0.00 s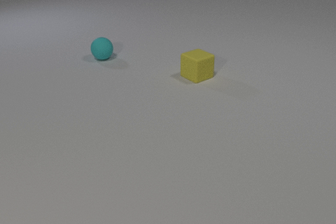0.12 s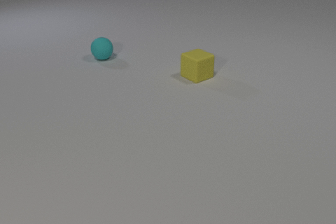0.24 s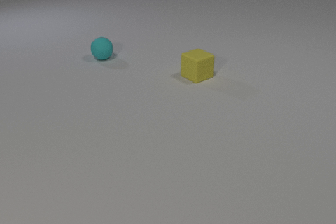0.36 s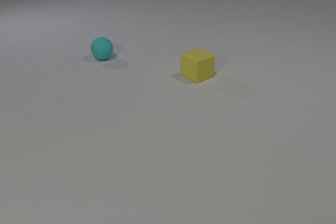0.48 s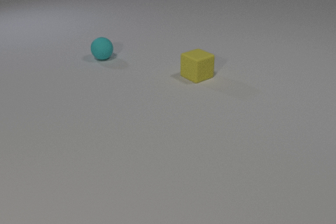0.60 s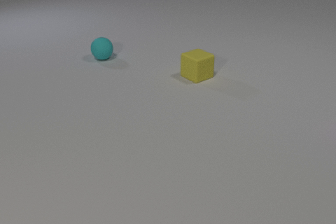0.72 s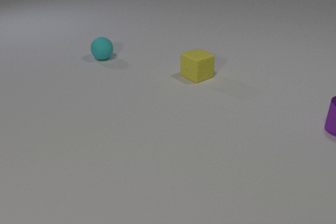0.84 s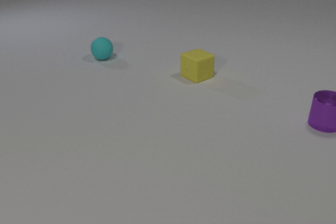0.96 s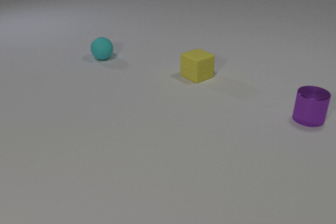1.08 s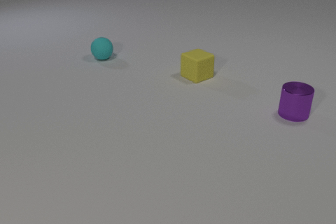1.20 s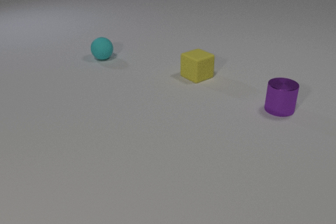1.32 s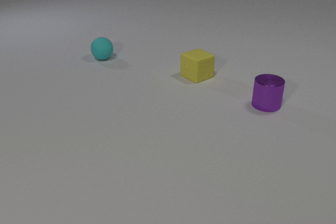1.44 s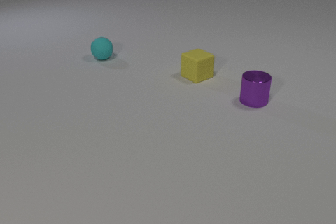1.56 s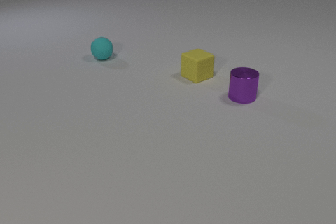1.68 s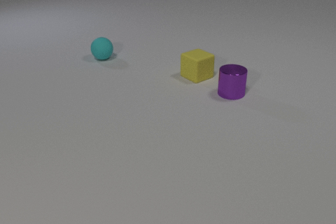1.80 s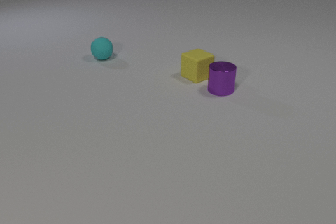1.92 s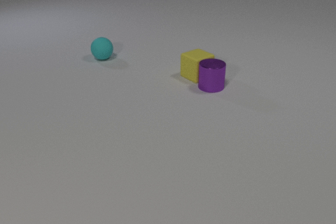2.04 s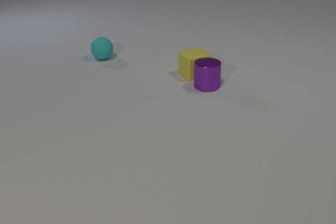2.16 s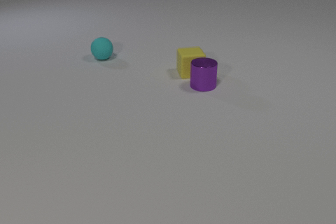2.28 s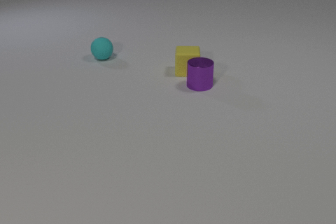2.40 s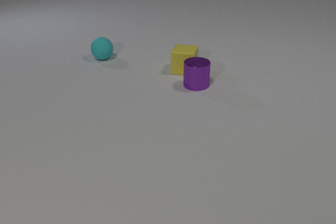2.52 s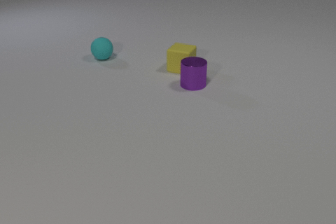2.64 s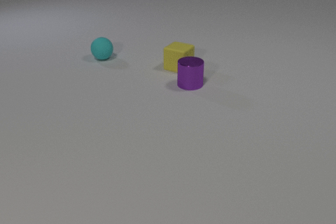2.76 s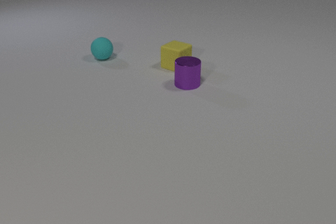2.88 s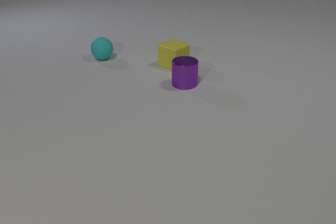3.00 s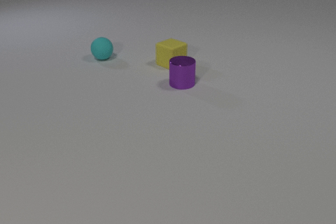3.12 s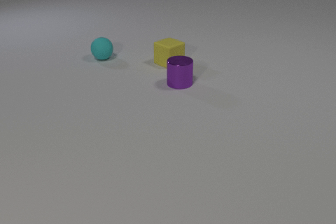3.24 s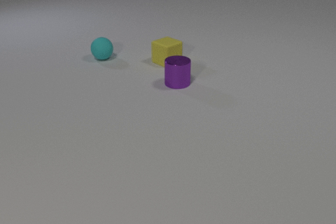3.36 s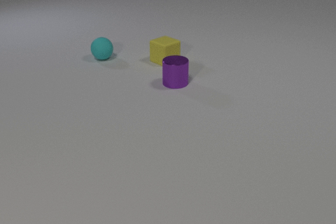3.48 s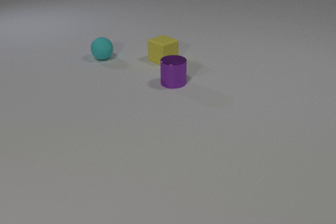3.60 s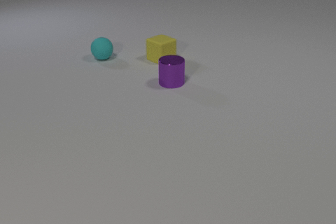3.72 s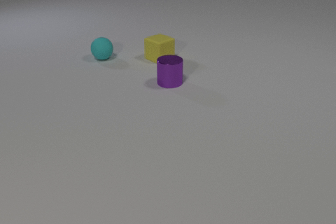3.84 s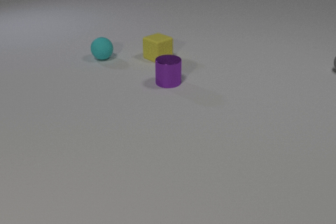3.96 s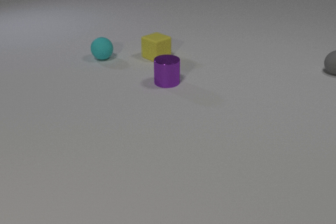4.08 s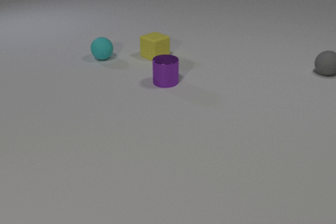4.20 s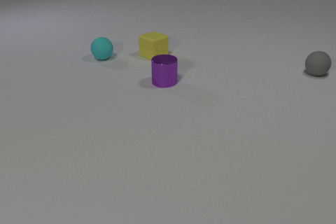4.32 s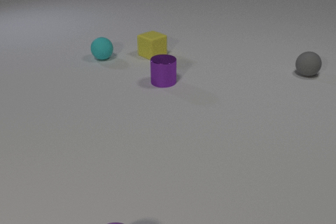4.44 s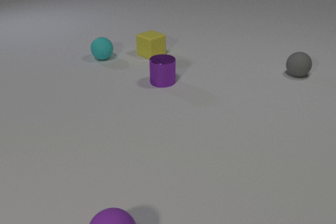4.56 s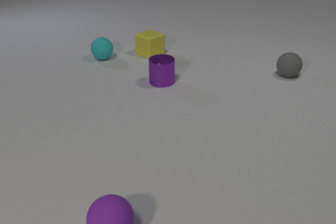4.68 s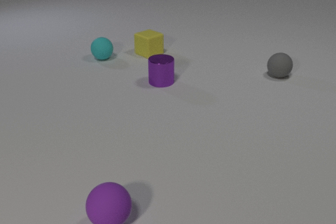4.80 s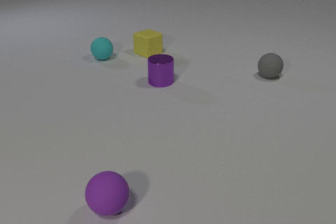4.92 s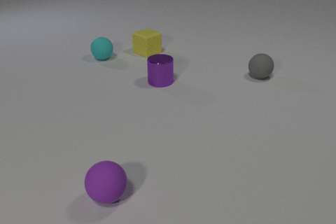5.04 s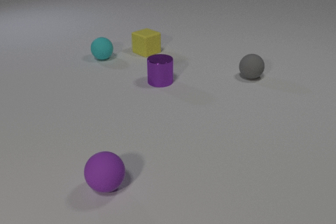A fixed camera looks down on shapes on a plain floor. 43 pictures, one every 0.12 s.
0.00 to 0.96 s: The purple metal cylinder comes in at the right edge, slides to the left.
0.96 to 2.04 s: The purple metal cylinder slides to the left and away from the camera. The purple metal cylinder and the yellow rubber cube collide.
2.04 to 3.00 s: The purple metal cylinder slides to the left. The yellow rubber cube slides away from the camera and to the left, spins so that its near face slides to the left, clockwise seen from above.
3.00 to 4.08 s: The purple metal cylinder slides to the left. The yellow rubber cube slides away from the camera and to the left. The gray rubber sphere comes in at the right edge, rolls to the left and toward the camera.
4.08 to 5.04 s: The purple metal cylinder slides to the left. The yellow rubber cube slides away from the camera and to the left. The gray rubber sphere rolls to the left and toward the camera. The purple rubber sphere comes in at the bottom edge, rolls away from the camera.
Are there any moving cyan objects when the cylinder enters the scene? no.
What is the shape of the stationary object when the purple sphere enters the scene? sphere.
Are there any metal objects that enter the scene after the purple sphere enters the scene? no.
